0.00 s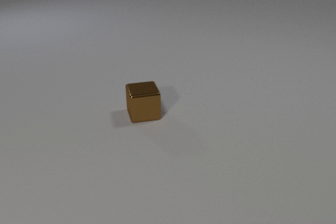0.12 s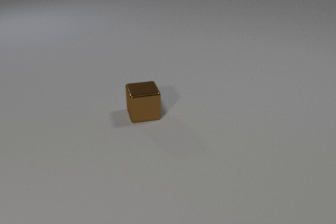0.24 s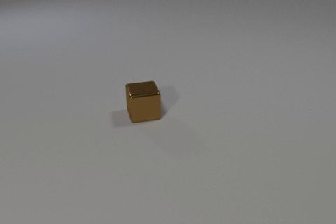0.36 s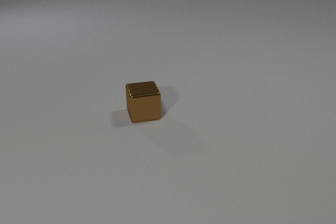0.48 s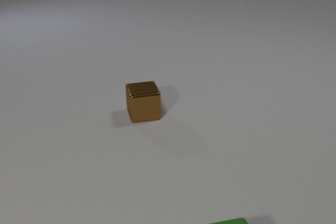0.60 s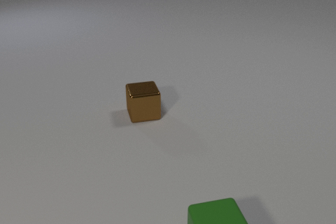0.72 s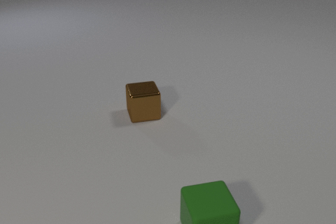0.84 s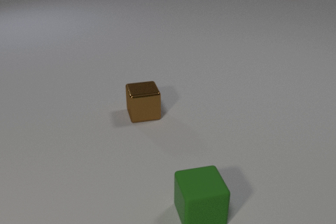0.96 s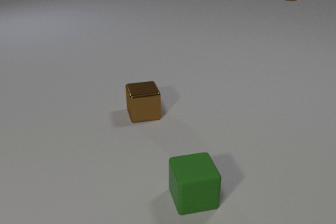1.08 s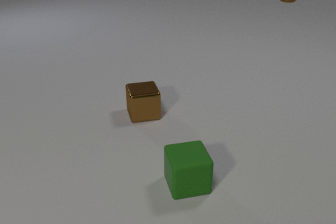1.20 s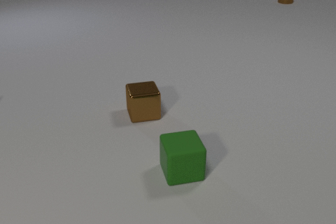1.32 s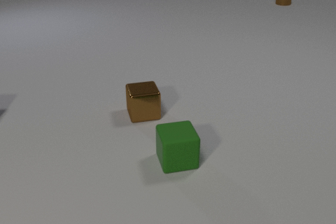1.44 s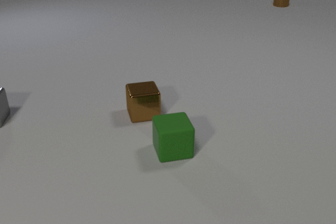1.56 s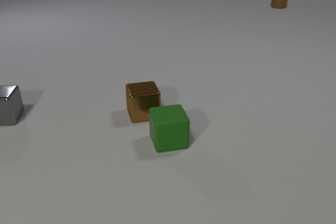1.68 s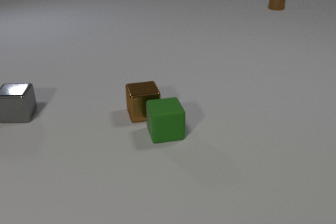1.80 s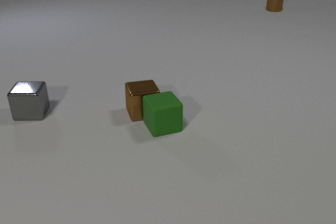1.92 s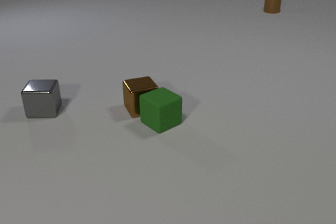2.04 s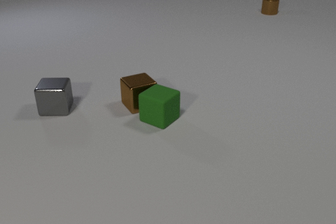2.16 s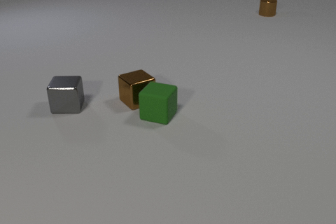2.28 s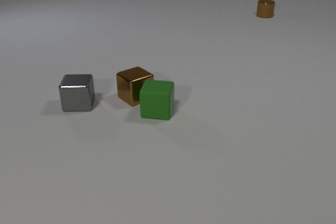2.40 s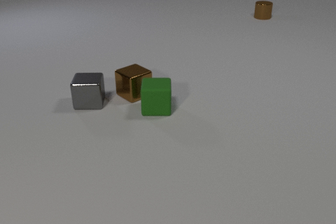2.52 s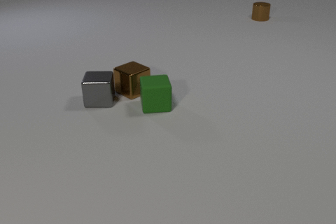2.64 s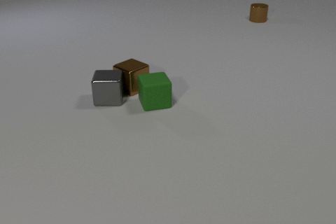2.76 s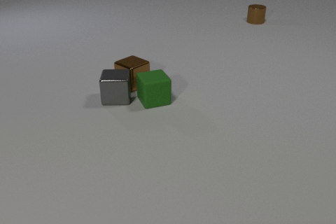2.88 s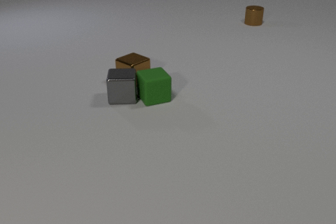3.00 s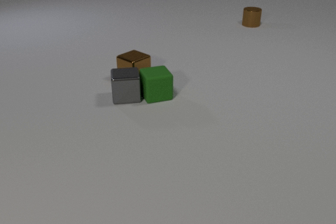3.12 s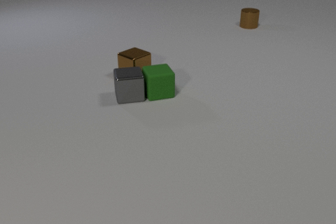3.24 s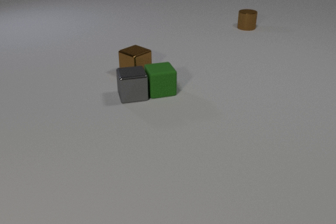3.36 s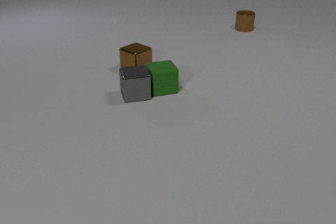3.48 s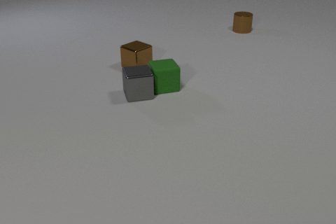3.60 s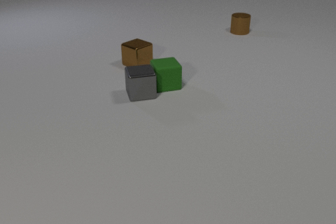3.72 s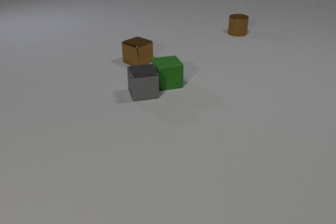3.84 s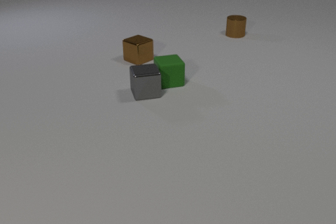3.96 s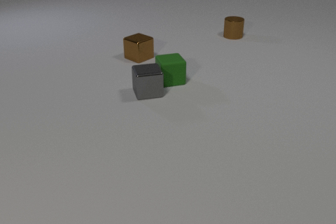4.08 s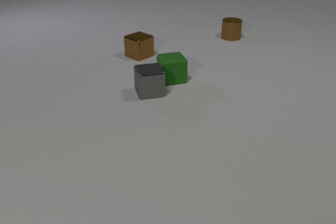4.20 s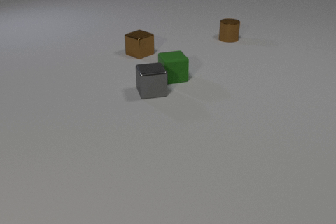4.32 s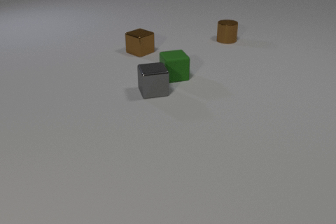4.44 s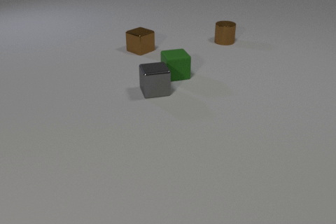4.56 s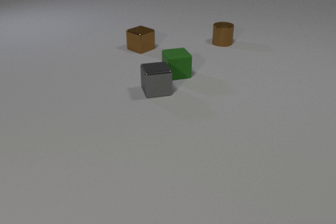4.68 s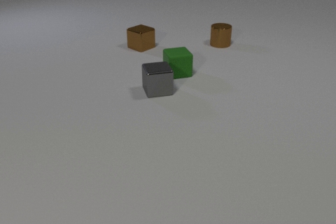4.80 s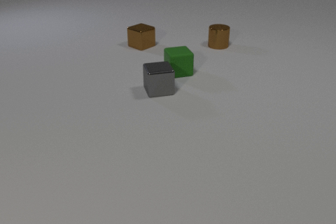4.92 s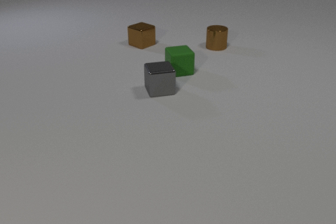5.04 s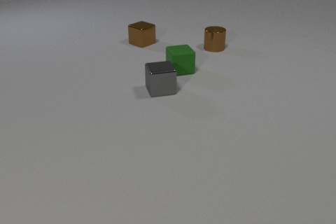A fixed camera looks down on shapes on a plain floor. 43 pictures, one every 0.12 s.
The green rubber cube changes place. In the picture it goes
away from the camera.
The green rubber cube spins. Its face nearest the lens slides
to the right.
0.00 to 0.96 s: The green rubber cube comes in at the bottom edge, slides away from the camera. The brown metal cylinder comes in at the top edge, slides toward the camera.
0.96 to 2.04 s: The green rubber cube slides away from the camera, spins so that its near face slides to the right, counterclockwise seen from above. The brown metal cube slides away from the camera. The gray metal cube comes in at the left edge, slides to the right. The brown metal cylinder slides toward the camera. The green rubber cube and the brown metal cube collide.
2.04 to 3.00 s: The green rubber cube slides away from the camera, spins counterclockwise seen from above by about 60 degrees, its near face sliding to the right. The brown metal cube slides away from the camera. The gray metal cube slides to the right. The brown metal cylinder slides toward the camera. The brown metal cube and the gray metal cube collide. The green rubber cube and the gray metal cube collide.
3.00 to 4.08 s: The green rubber cube slides away from the camera and to the right. The brown metal cube slides away from the camera. The gray metal cube slides to the right. The brown metal cylinder slides toward the camera and to the left.
4.08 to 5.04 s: The green rubber cube slides away from the camera. The brown metal cube slides away from the camera. The gray metal cube slides to the right. The brown metal cylinder slides toward the camera and to the left.
What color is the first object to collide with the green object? brown.
Are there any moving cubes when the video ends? yes.
Are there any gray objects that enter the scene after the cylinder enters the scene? yes.
